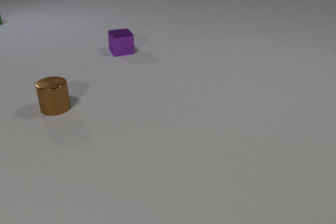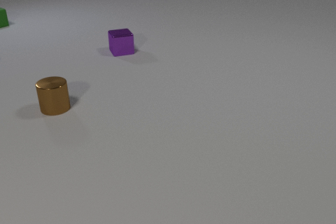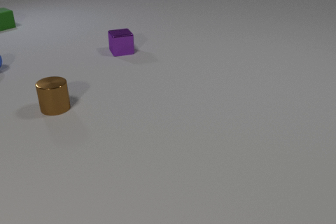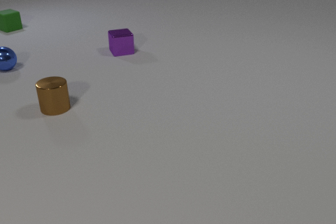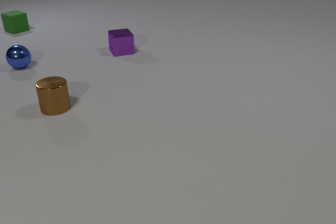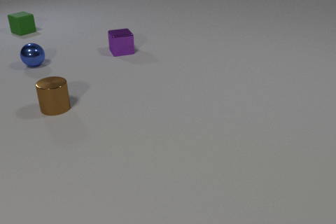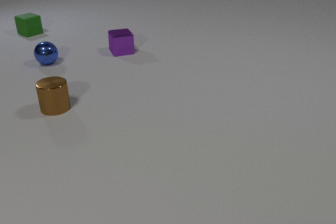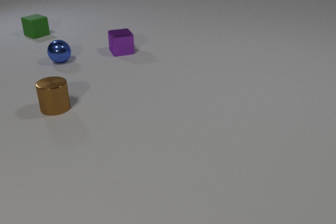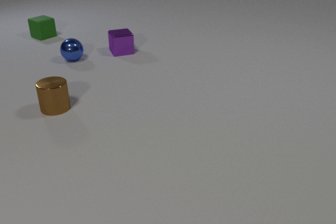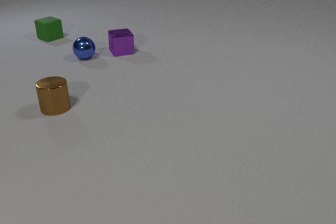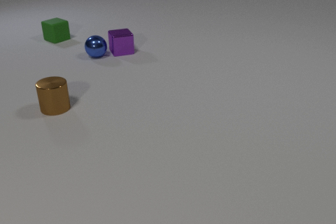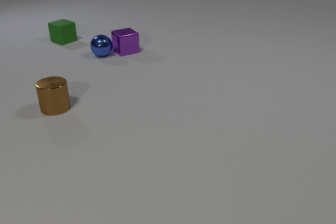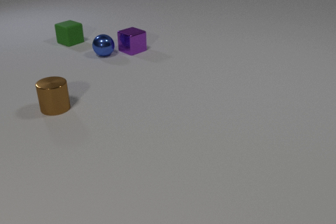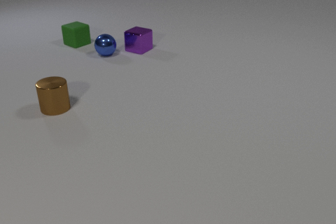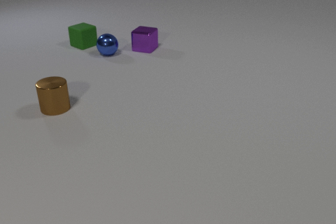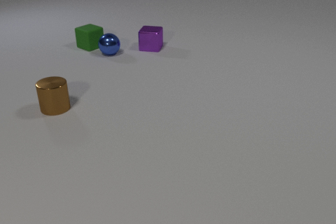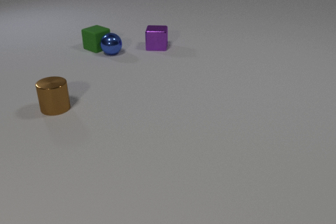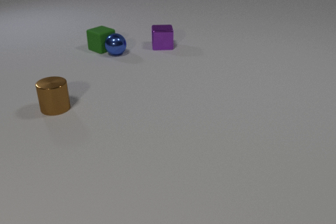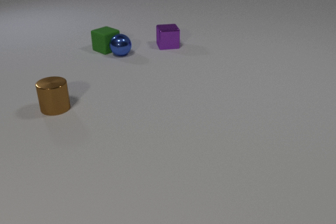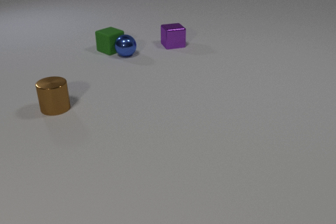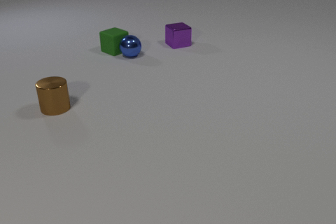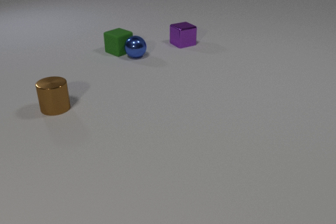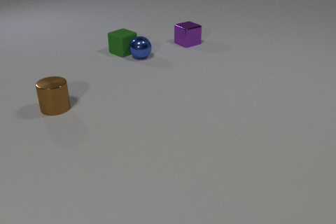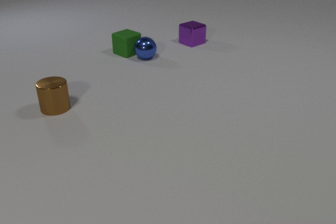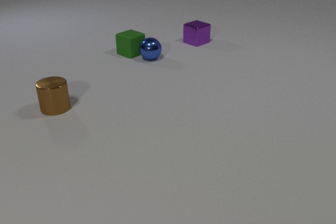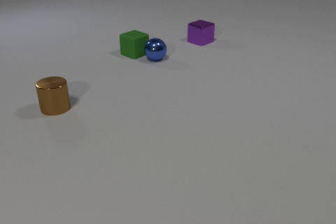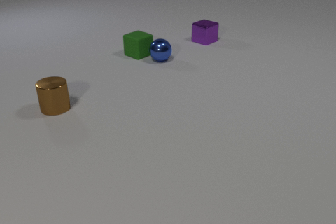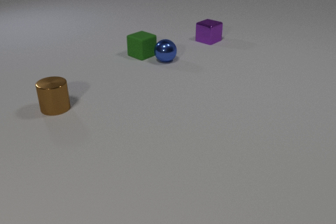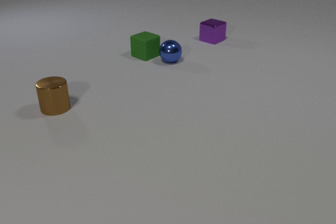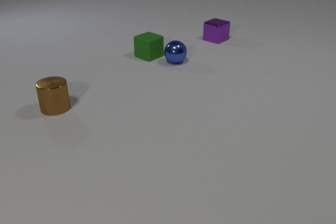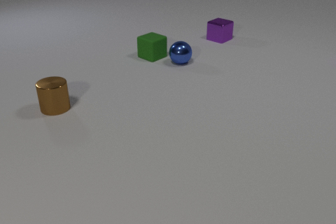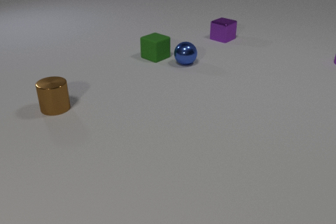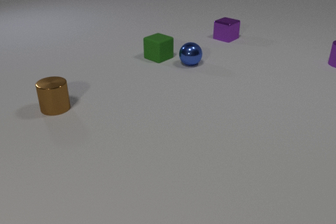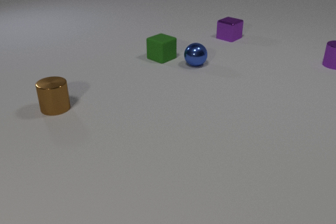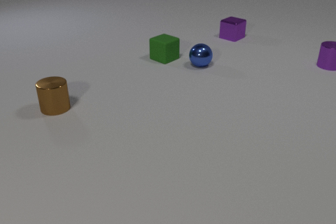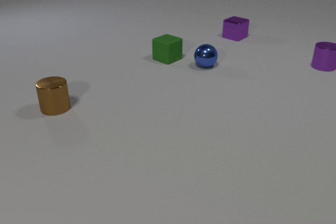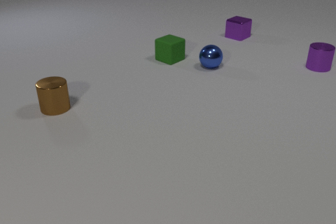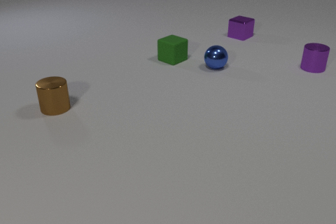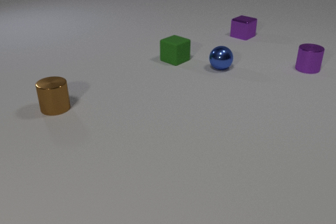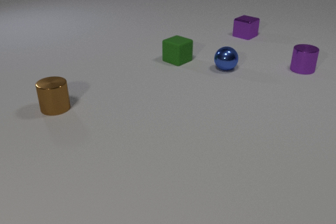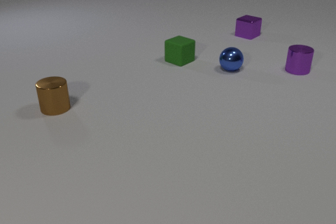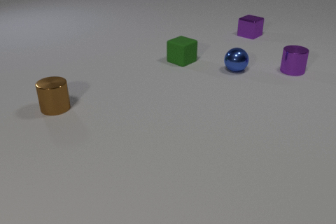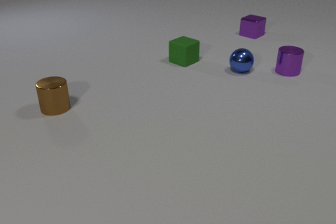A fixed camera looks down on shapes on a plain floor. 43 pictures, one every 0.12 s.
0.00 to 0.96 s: The blue metal sphere comes in at the left edge, rolls to the right. The green rubber cube slides toward the camera and to the right.
0.96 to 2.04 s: The blue metal sphere rolls to the right. The purple metal cube slides to the right, spins so that its near face slides to the right, counterclockwise seen from above. The green rubber cube slides to the right and toward the camera. The blue metal sphere and the purple metal cube collide. The blue metal sphere and the green rubber cube collide.
2.04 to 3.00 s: The blue metal sphere rolls to the right and toward the camera. The purple metal cube slides to the right and away from the camera, spins so that its near face slides to the right, counterclockwise seen from above. The green rubber cube slides to the right and toward the camera.
3.00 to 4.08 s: The blue metal sphere rolls to the right. The purple metal cube slides to the right and away from the camera. The green rubber cube slides to the right and toward the camera. The purple metal cylinder comes in at the right edge, slides to the left and toward the camera.
4.08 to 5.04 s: The blue metal sphere rolls to the right. The purple metal cube slides to the right and away from the camera. The green rubber cube slides to the right. The purple metal cylinder slides to the left and toward the camera.
What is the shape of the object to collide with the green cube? sphere.
What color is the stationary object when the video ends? brown.
How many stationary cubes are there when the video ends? 0.
